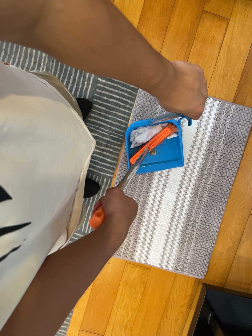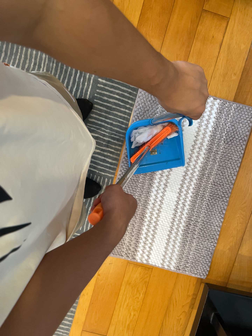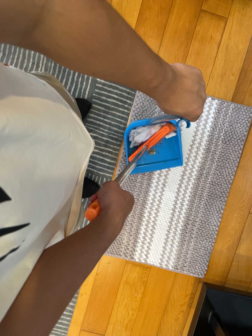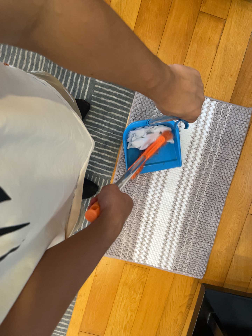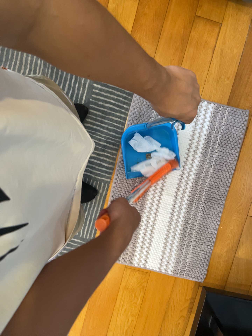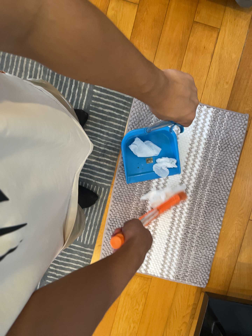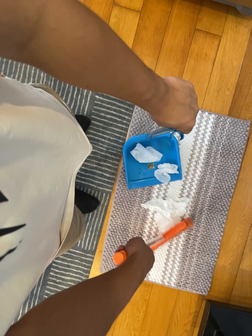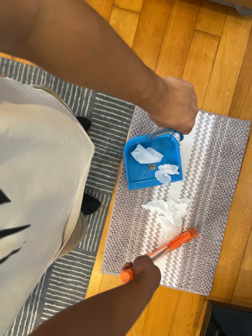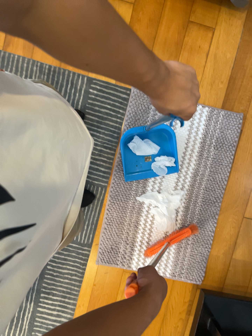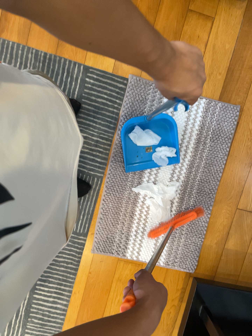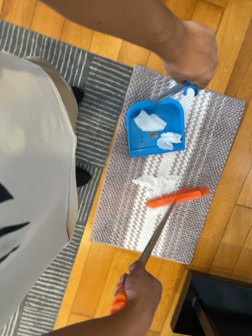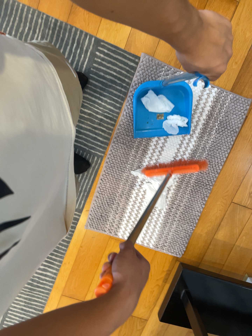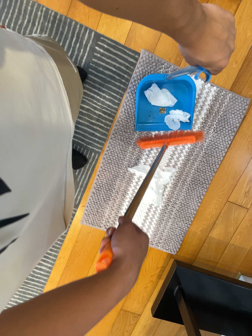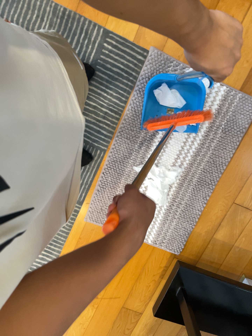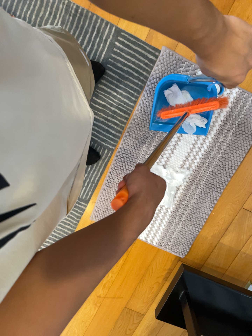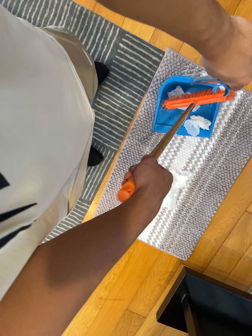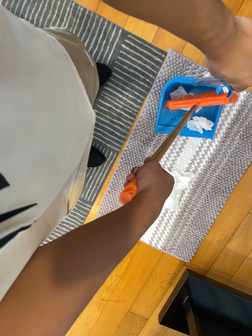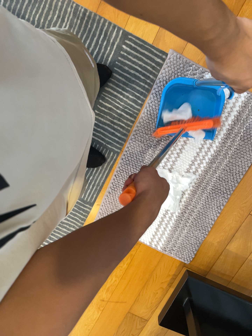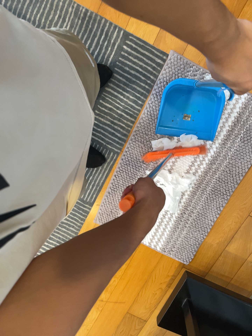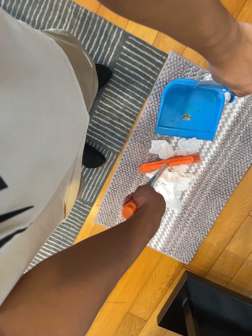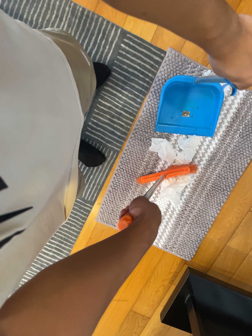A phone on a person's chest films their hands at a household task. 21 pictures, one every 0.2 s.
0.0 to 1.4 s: The camera shifts only a little, or ends up much as it began.
1.4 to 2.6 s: The camera travels toward the top of its view, about 8 cm. Its aim tips toward the bottom of its view by about 15 degrees. It rolls about its line of sight by about 10 degrees, and the scene rotates clockwise.
2.6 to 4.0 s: The camera shifts only a little, or ends up much as it began.
The film runs backward here.
